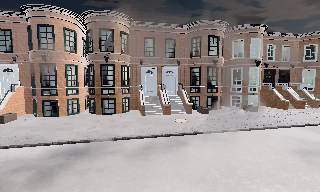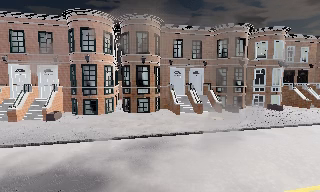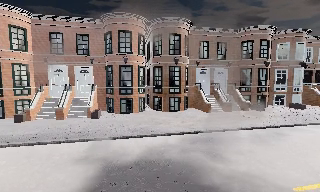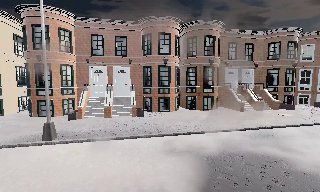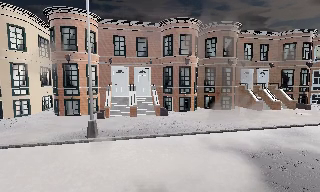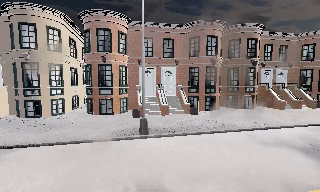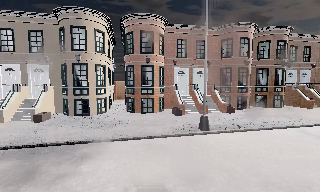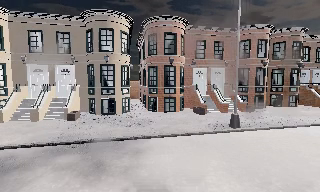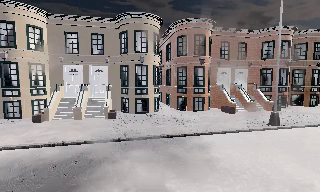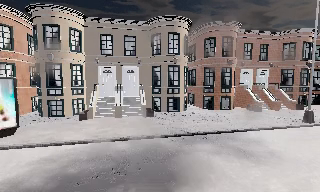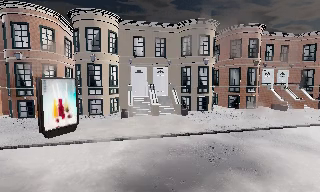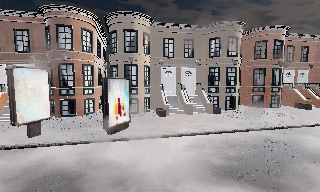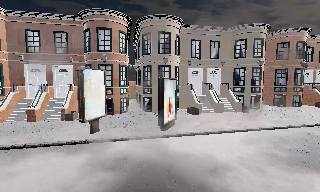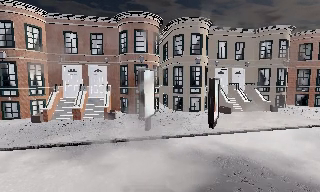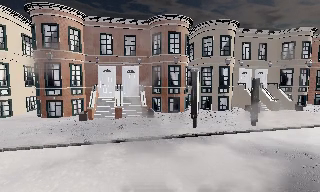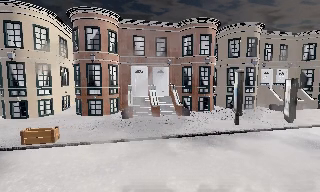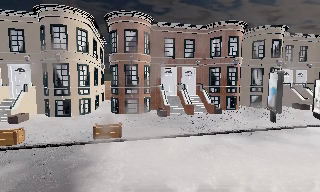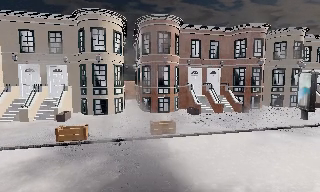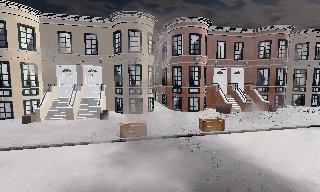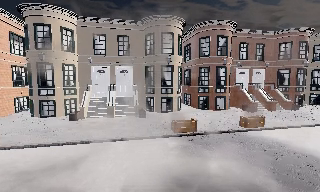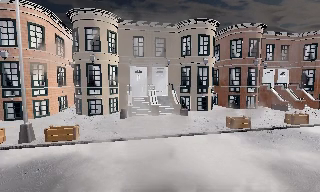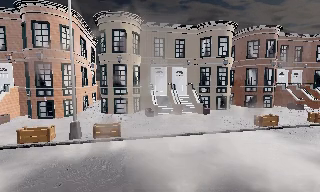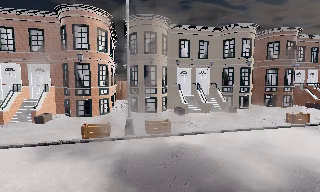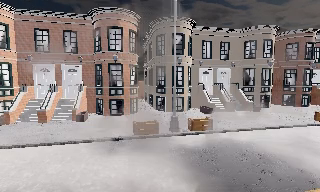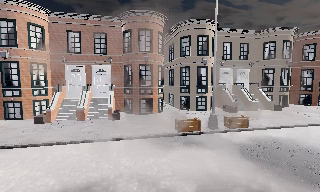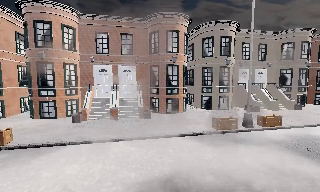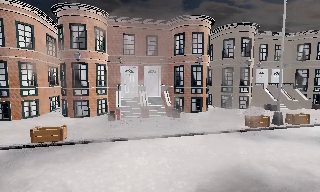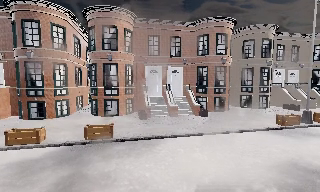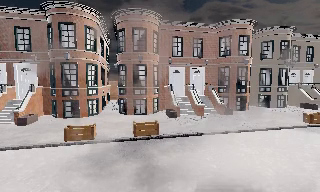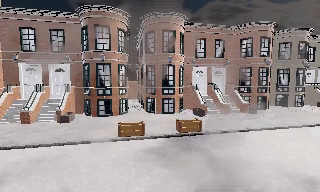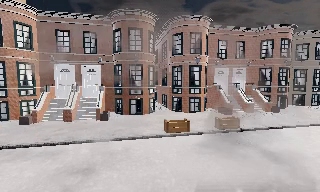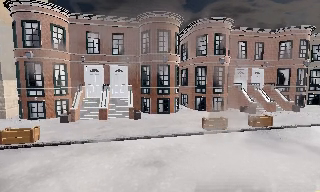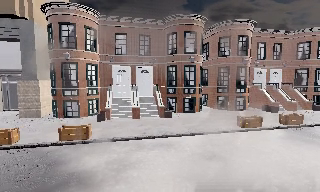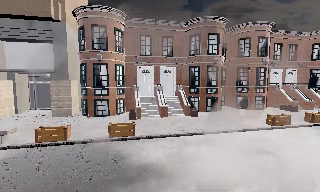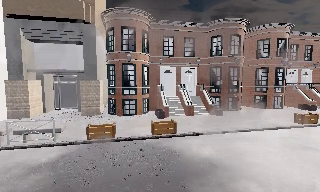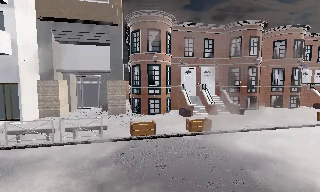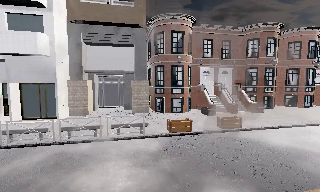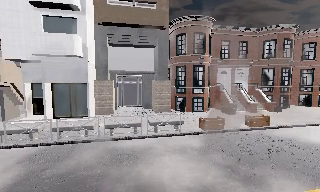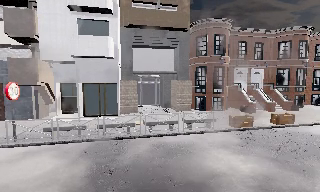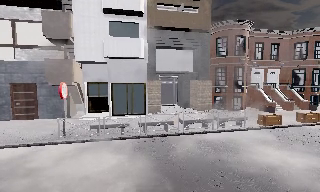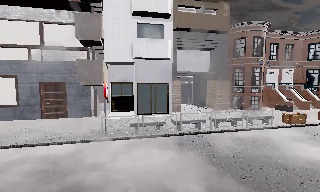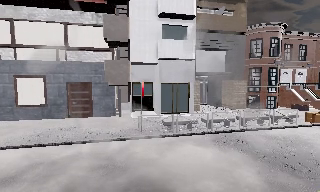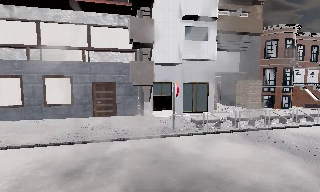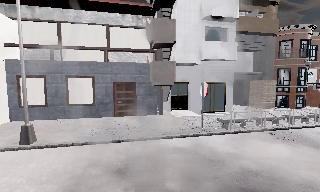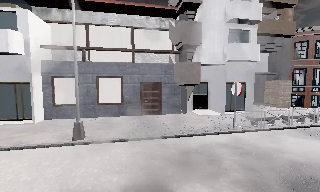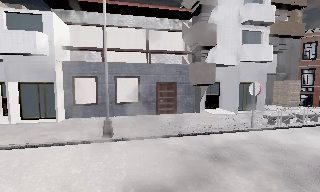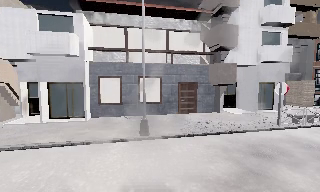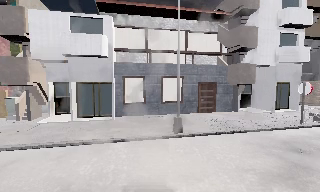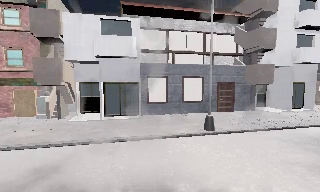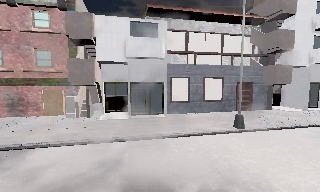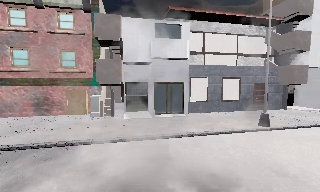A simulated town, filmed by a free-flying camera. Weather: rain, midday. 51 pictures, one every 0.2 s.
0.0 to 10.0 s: The camera travels to its left, about 100 m, so close, fixed things drift to the right.
The film runs backward here.
